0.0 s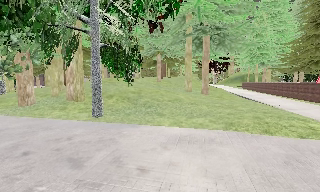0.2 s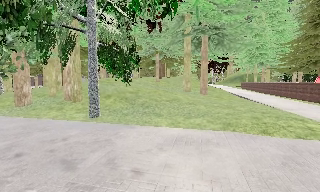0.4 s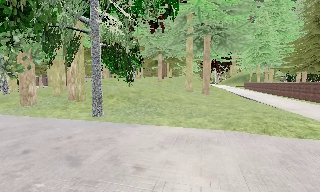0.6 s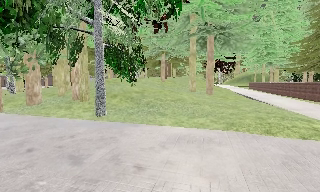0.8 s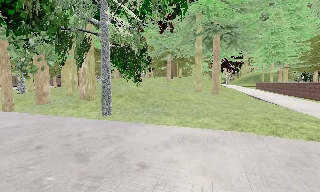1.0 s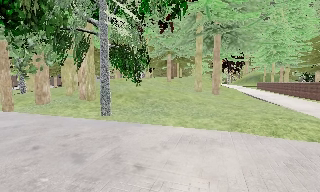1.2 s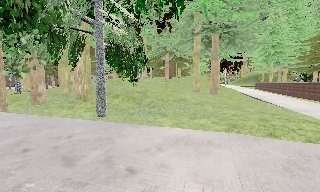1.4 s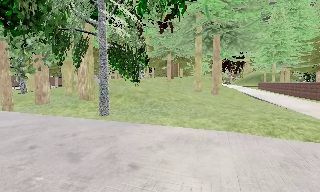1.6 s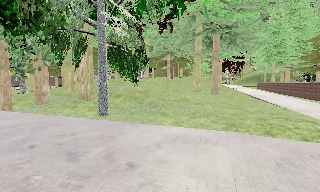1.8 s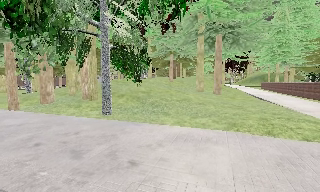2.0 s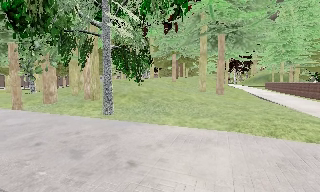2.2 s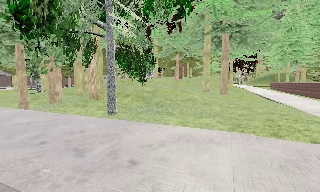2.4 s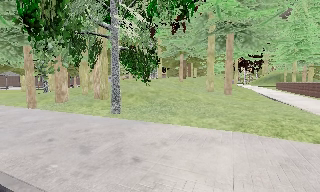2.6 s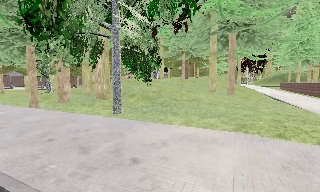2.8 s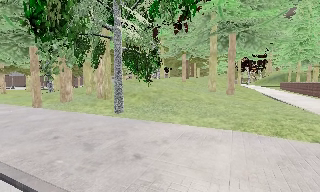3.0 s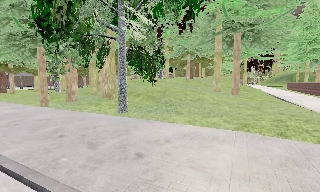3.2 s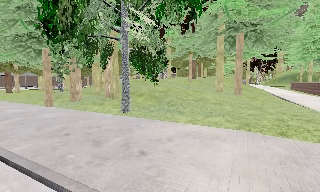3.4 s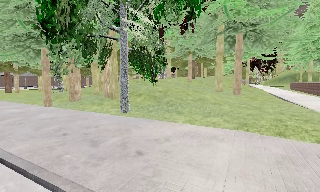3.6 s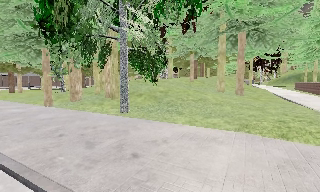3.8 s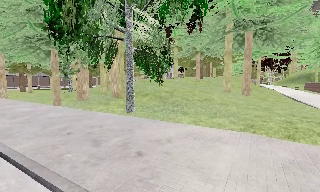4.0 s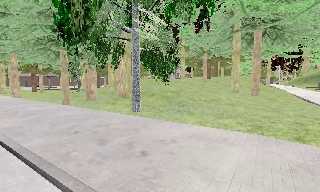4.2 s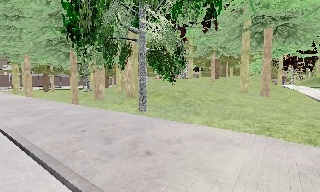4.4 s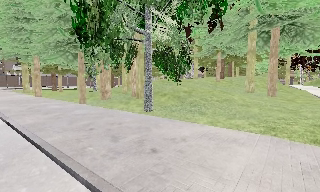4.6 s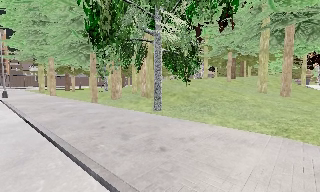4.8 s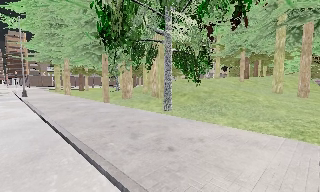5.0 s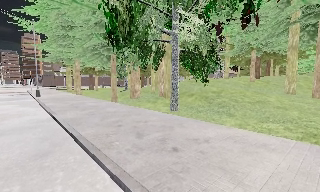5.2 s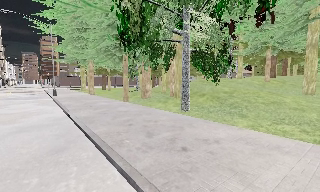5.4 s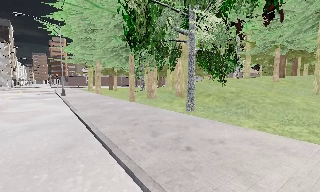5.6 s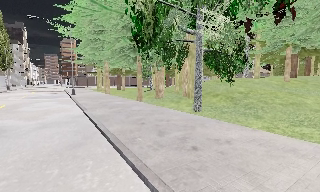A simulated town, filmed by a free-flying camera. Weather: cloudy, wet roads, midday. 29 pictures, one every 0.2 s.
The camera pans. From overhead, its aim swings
counterclockwise.
The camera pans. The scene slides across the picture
to the right.
0.0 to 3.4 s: The scene slides to the right, as the camera pans about 15 degrees to its left. It travels to its right and backward, about 1 m.
3.4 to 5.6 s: The camera pans to its left, which is counterclockwise from overhead, by about 30 degrees. It travels to its right, about 0.5 m.
The film runs backward here.
